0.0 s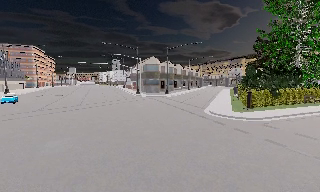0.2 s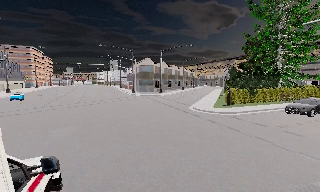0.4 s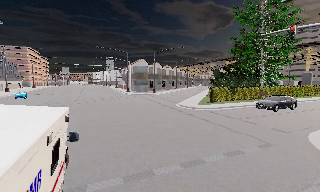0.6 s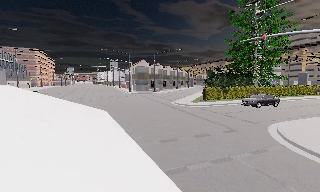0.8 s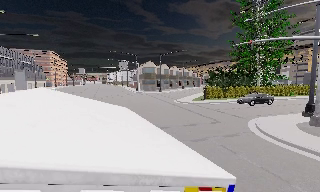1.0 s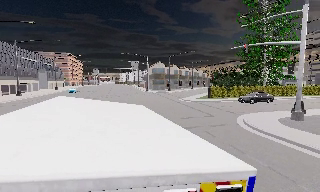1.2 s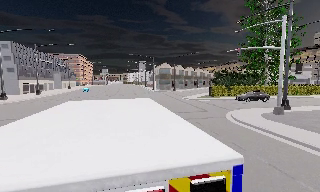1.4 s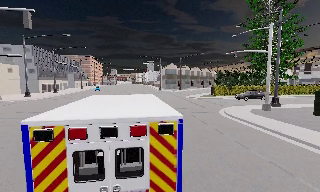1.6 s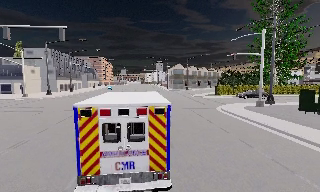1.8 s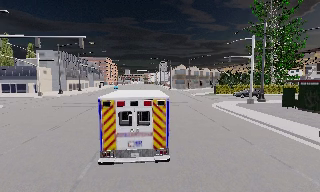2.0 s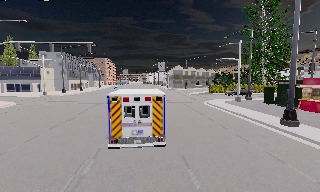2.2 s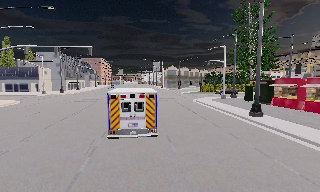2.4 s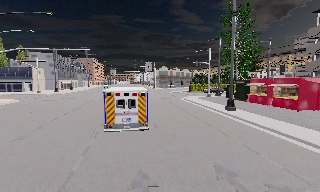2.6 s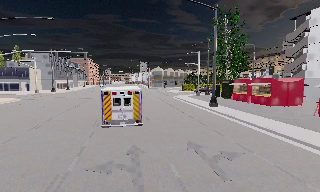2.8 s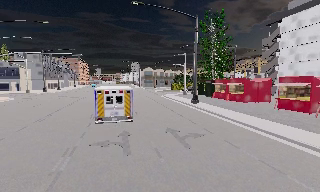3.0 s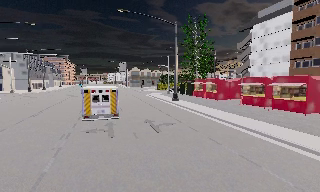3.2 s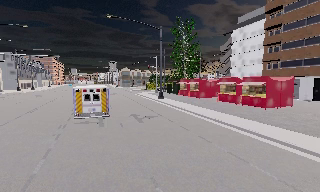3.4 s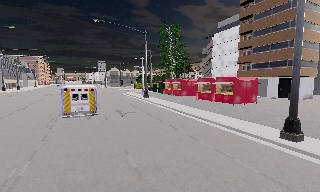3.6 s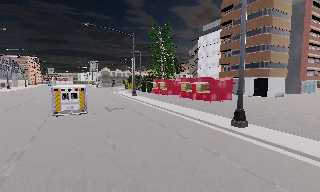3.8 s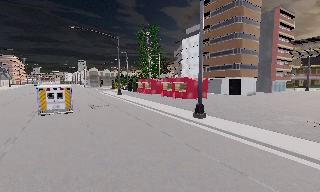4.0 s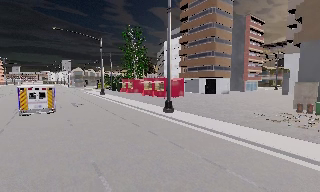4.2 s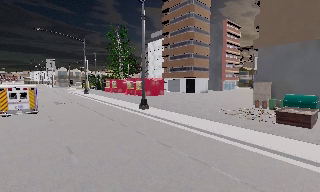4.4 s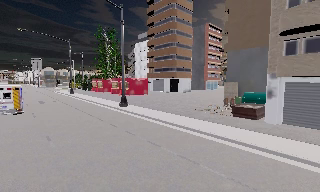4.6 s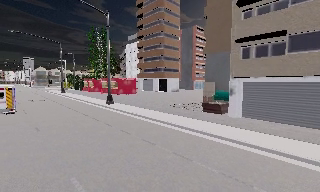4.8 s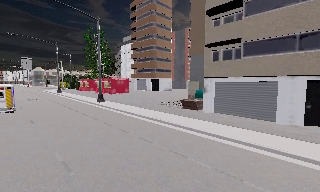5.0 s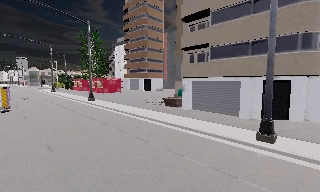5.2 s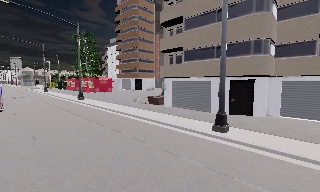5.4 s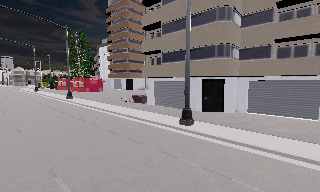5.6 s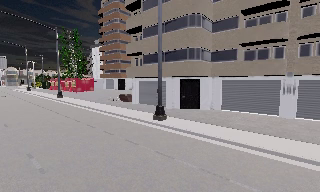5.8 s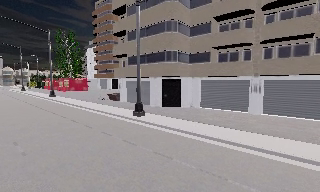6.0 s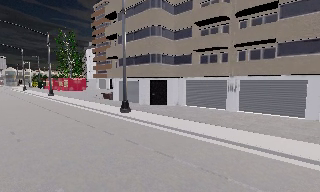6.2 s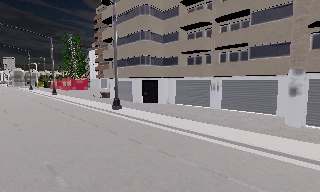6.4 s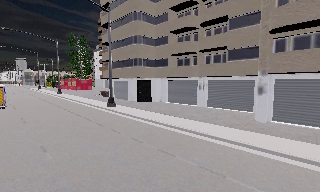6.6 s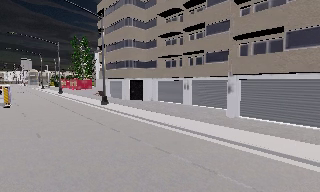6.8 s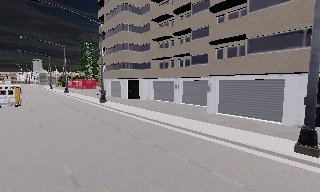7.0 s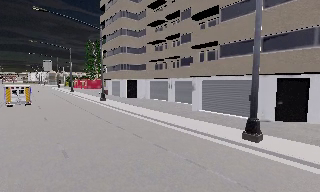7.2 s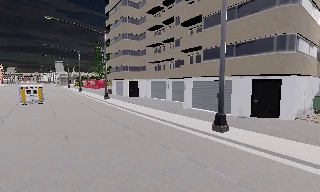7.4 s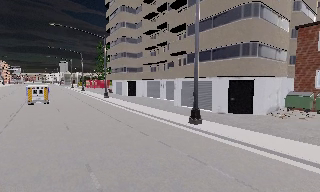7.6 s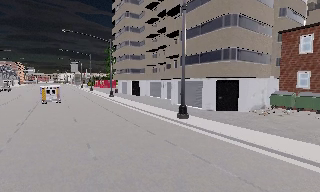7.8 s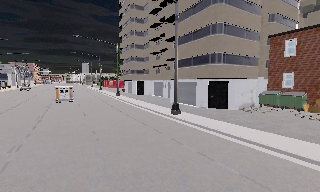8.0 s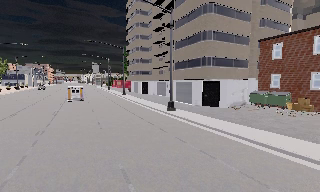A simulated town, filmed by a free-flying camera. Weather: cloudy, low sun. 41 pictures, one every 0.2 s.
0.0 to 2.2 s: The camera pans to its left, which is counterclockwise from overhead, by about 15 degrees. It travels backward, about 25 m, so what stands in front gets smaller.
2.2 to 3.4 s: The scene slides to the left, as the camera pans about 20 degrees to its right. It travels backward, about 13 m, so what stands in front gets smaller.
3.4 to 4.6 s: The scene slides to the left, as the camera pans about 20 degrees to its right. It travels backward and to its right, about 13 m, so what stands in front gets smaller.
4.6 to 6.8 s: The camera travels to its right and backward, about 25 m, so close, fixed things drift to the left.
6.8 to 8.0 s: The camera pans to its left, which is counterclockwise from overhead, by about 15 degrees. It travels backward and to its right, about 14 m, so what stands in front gets smaller.
The film runs backward here.
